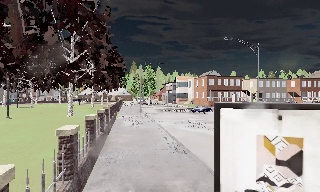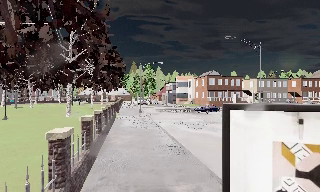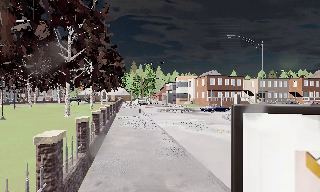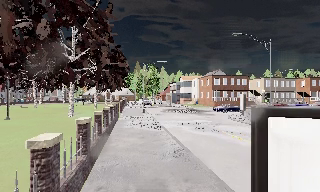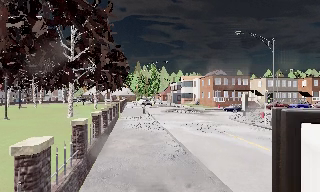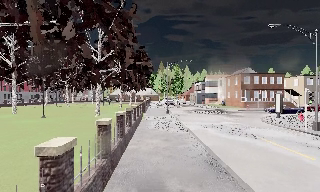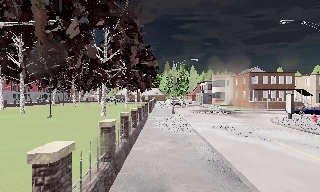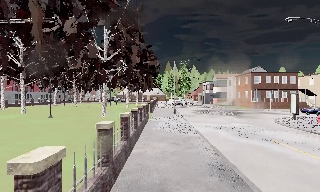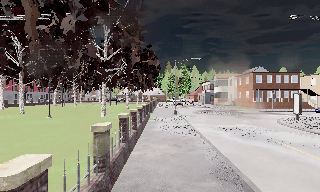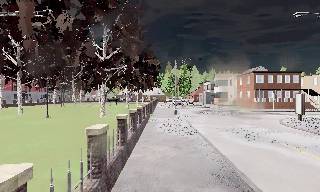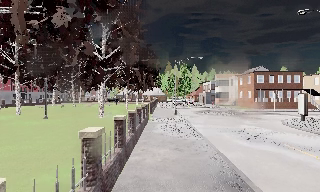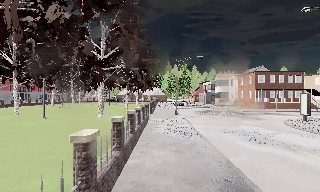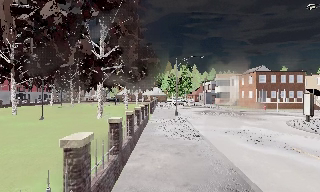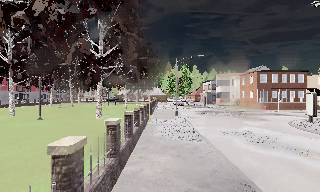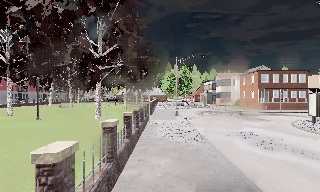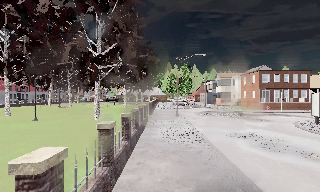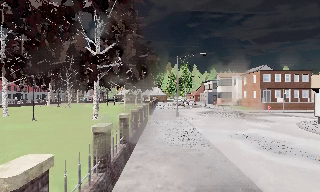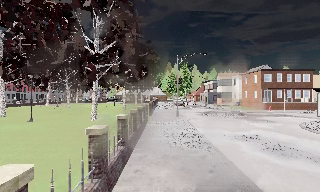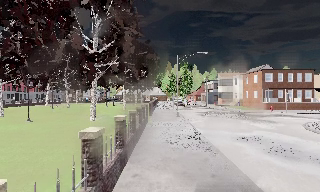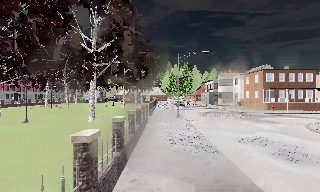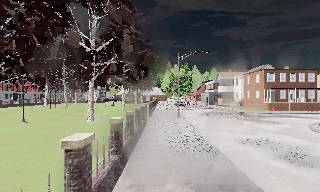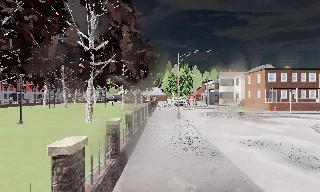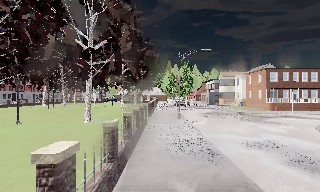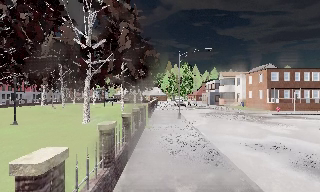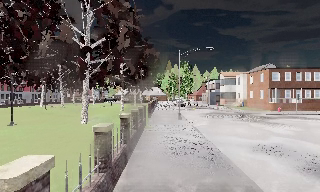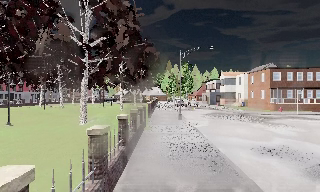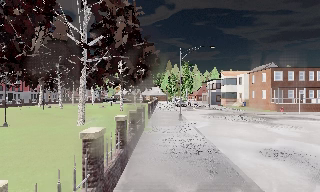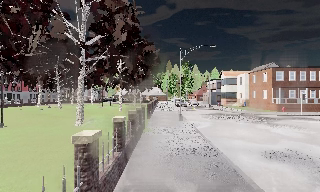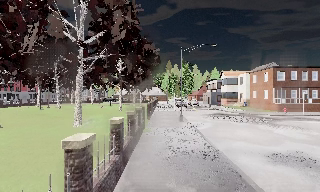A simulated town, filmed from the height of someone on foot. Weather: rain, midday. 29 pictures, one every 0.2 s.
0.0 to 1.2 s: The camera pans to its left, which is counterclockwise from overhead, by about 10 degrees. It travels forward, about 2 m, so what stands in front looms larger.
1.2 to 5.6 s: The camera travels forward, about 7 m, so what stands in front looms larger.
The film runs forward here.
